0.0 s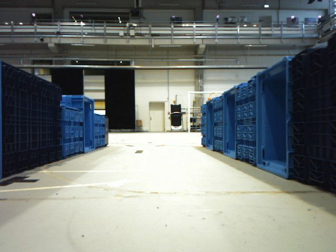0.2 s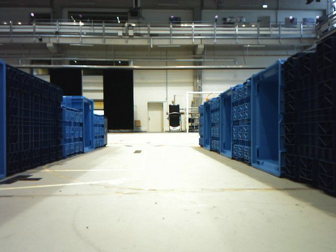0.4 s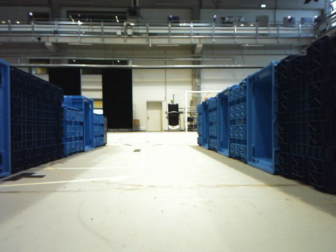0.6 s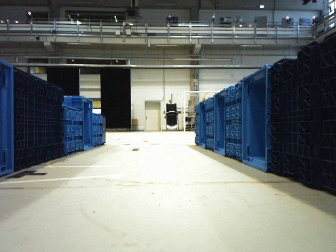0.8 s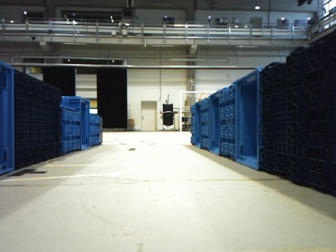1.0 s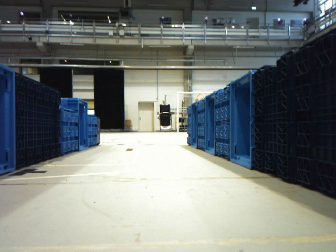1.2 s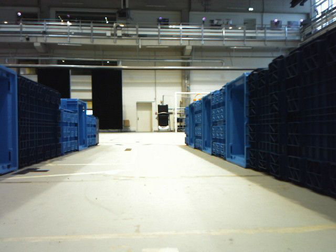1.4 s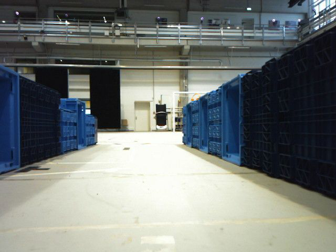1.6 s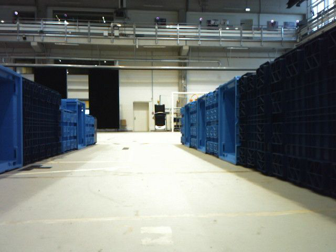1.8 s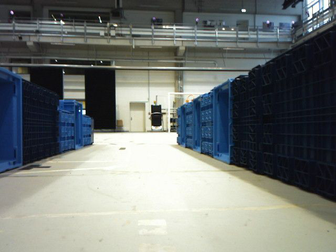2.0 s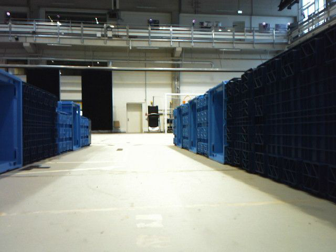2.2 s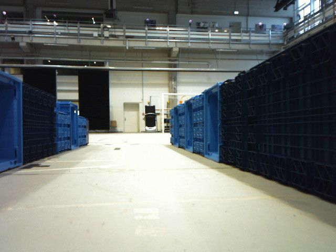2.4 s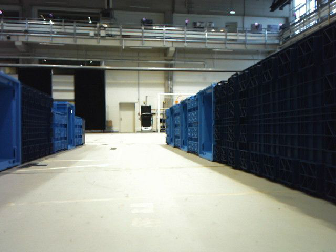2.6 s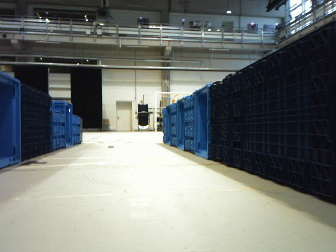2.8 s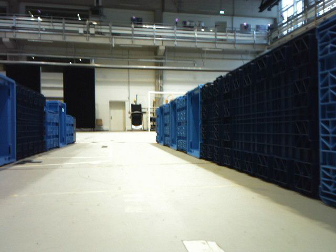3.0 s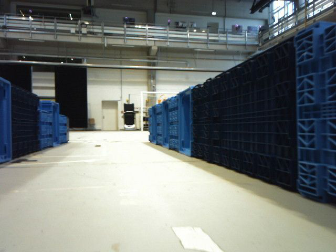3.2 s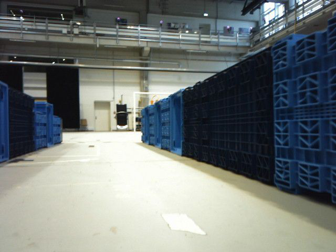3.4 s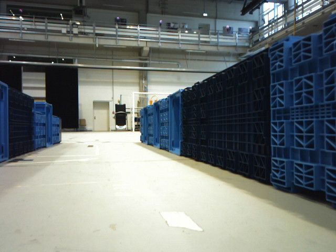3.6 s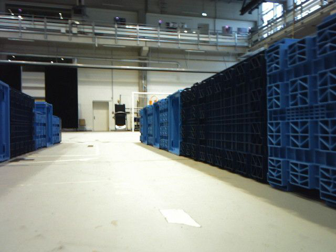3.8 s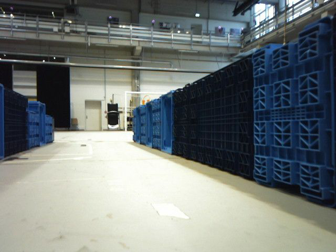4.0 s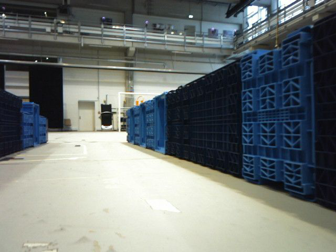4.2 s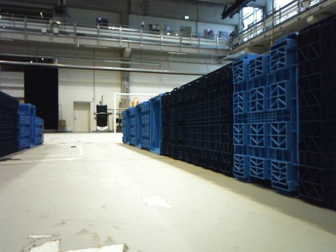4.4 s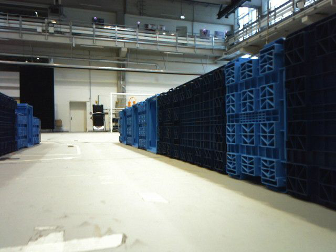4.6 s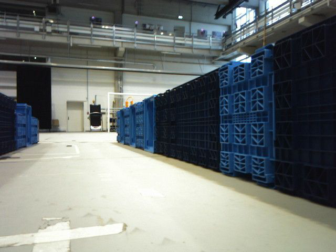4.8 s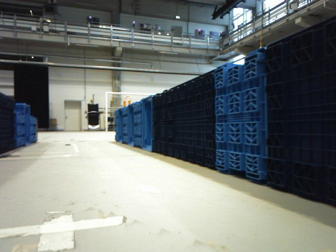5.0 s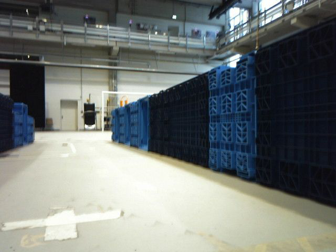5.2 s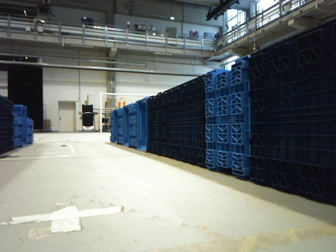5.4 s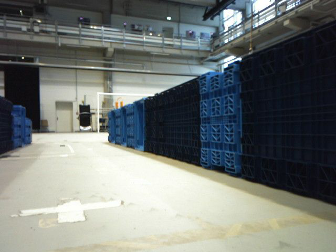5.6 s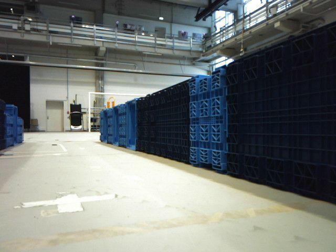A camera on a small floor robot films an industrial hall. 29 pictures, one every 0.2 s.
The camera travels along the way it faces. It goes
backward.
0.0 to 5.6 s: The camera pans to its right, which is clockwise from overhead, by about 15 degrees. It travels backward, about 1.2 m, so what stands in front gets smaller.
The film runs backward here.
